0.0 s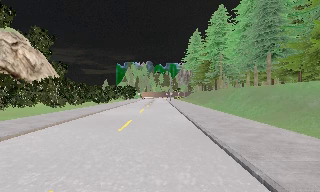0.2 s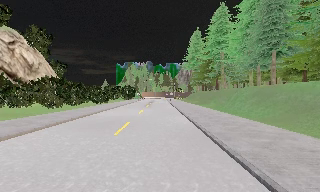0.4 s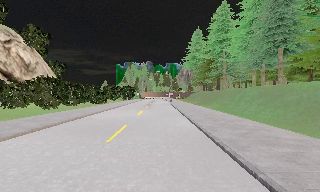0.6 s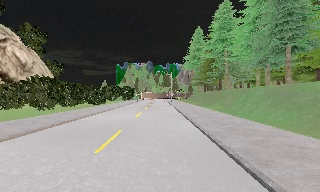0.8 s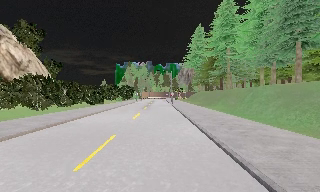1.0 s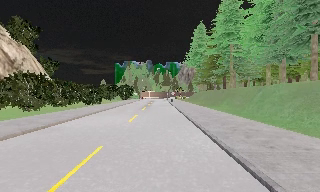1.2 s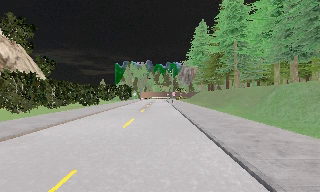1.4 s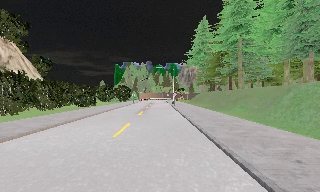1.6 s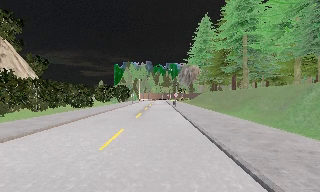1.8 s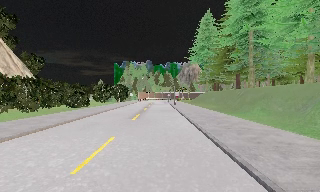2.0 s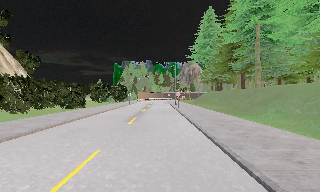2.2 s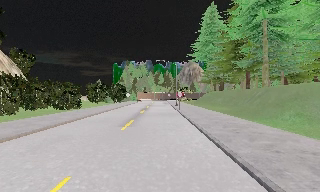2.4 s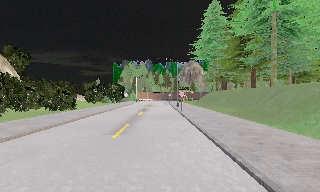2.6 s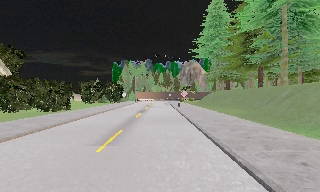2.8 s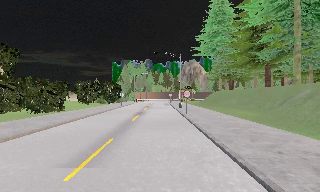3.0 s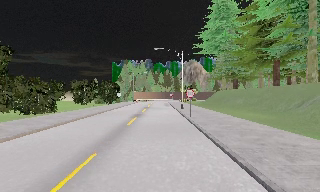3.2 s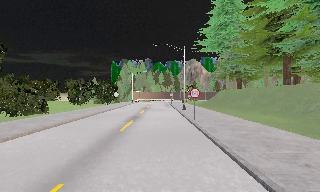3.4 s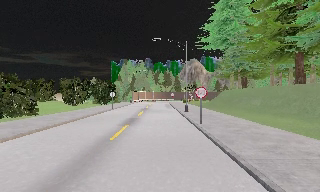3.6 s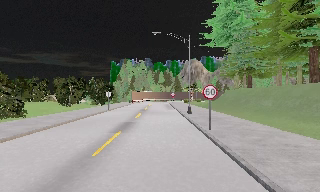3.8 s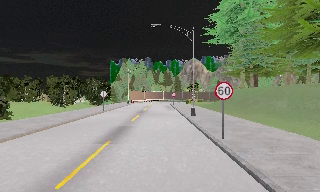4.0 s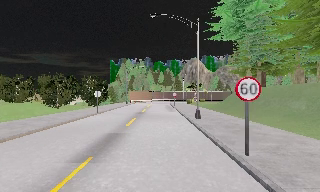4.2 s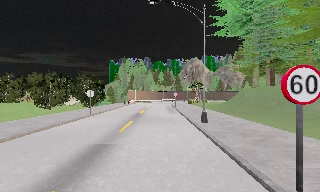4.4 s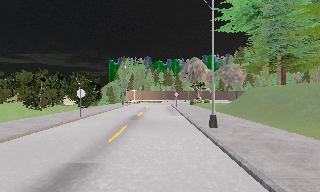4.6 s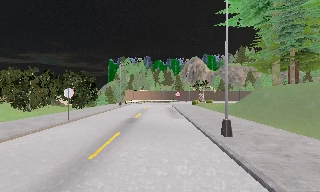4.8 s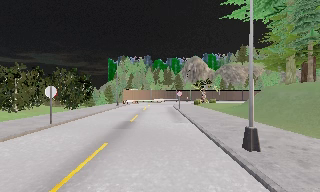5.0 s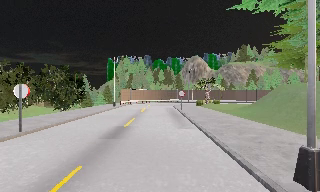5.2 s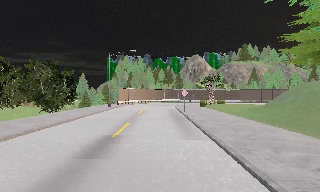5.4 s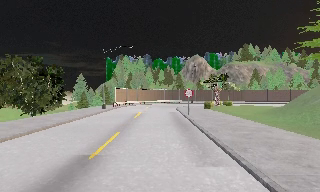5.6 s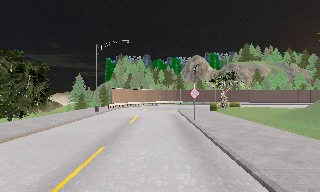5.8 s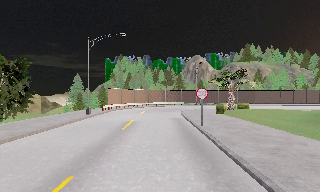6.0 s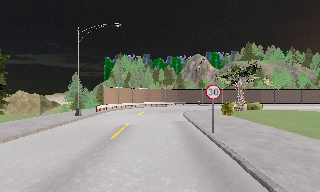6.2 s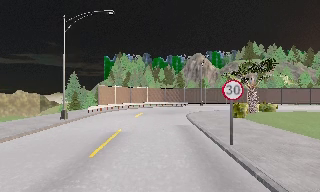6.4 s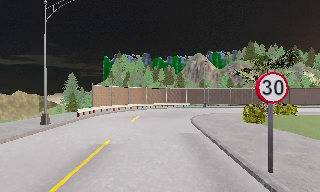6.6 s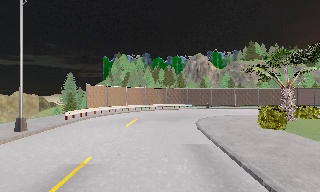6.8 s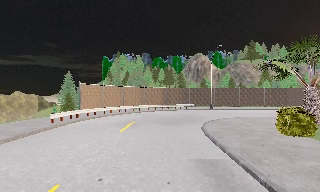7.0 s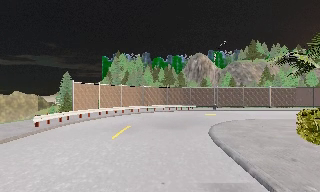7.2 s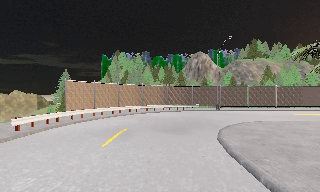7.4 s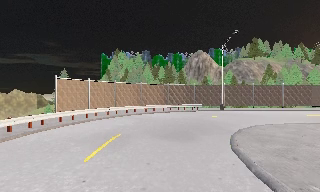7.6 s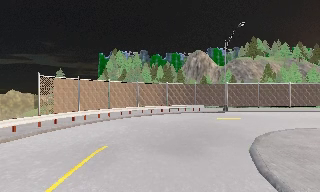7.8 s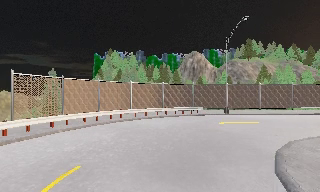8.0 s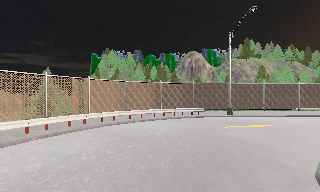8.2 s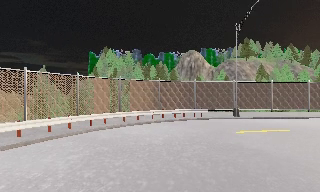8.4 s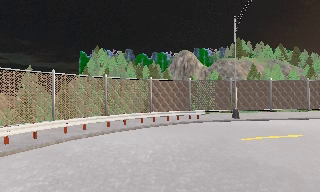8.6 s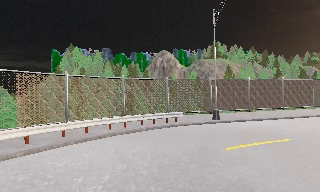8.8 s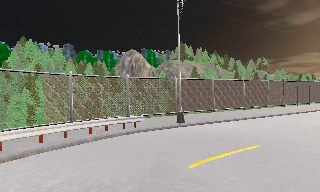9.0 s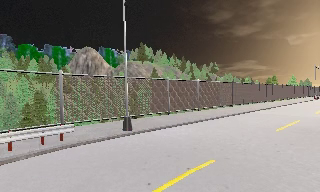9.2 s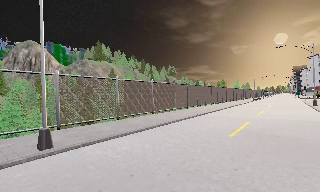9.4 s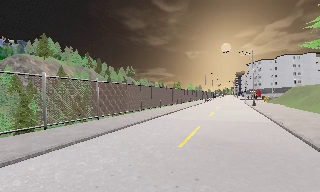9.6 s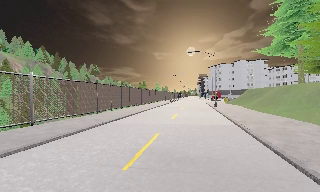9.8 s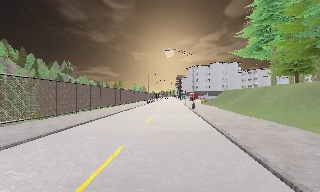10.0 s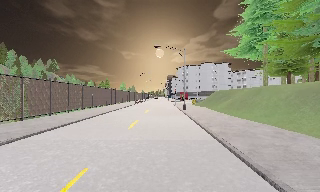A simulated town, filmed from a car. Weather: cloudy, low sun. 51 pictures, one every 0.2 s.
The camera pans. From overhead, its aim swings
clockwise.
The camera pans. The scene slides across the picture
to the left.
0.0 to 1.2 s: The camera travels forward, about 7 m, so what stands in front looms larger. It gains speed.
1.2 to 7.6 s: The camera travels forward, about 55 m, so what stands in front looms larger.
7.6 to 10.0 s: The camera swings to its right by about 90 degrees, and the scene slides to the left. It travels forward, about 19 m.
The film runs forward here.
